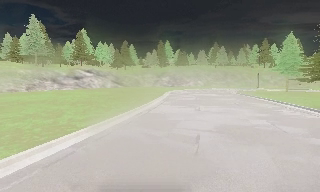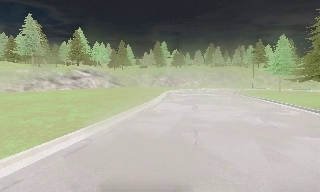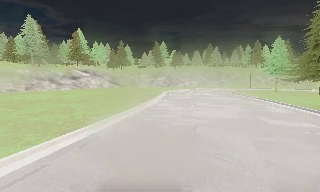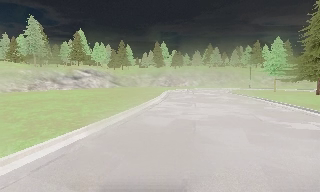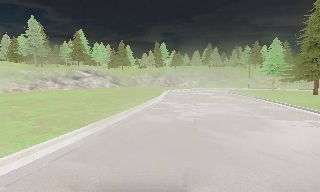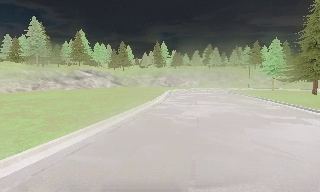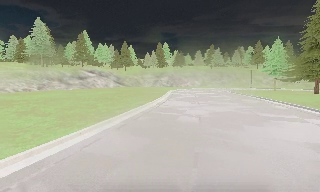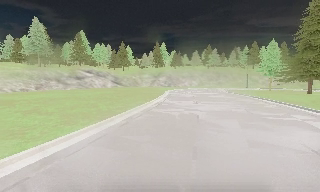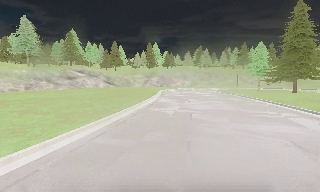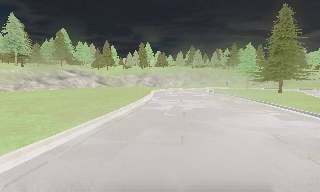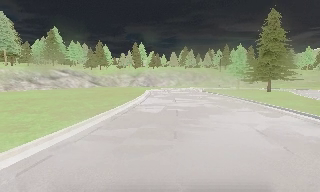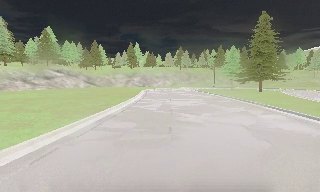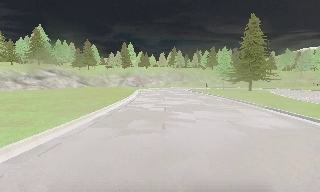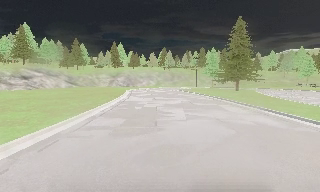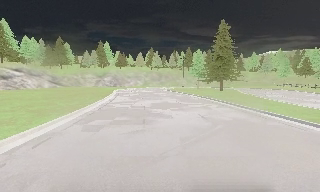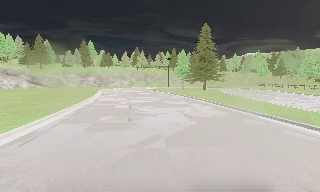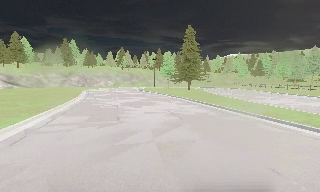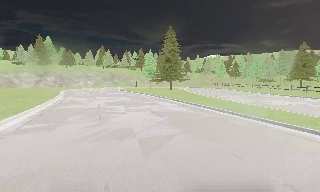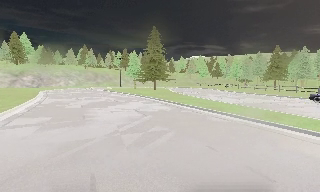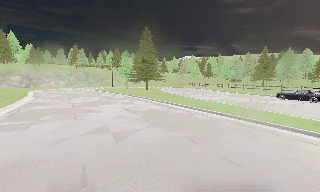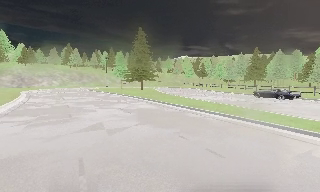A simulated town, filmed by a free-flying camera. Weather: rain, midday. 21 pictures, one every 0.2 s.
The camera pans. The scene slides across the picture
to the left.
The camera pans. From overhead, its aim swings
clockwise.
0.0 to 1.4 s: The camera travels backward, about 4 m, so what stands in front gets smaller.
1.4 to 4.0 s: The scene slides to the left, as the camera pans about 45 degrees to its right. It travels backward, about 7 m.
The film runs forward here.
